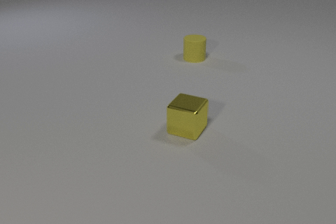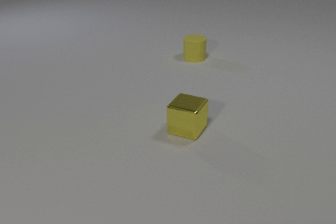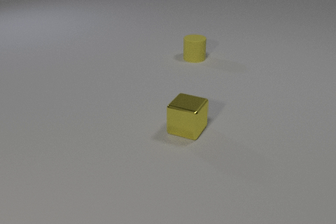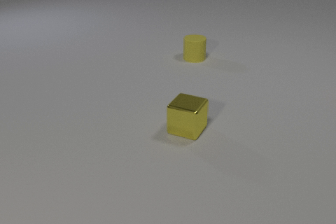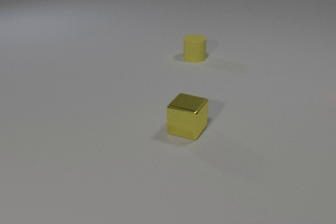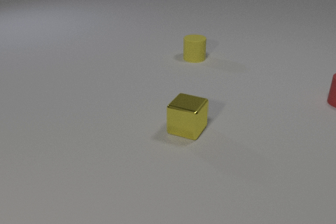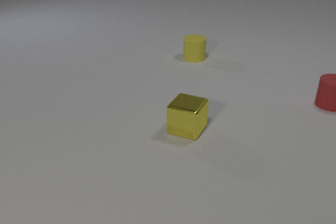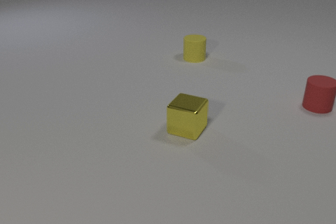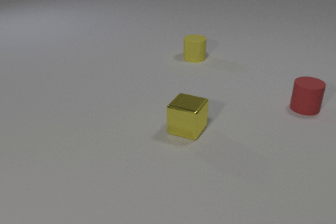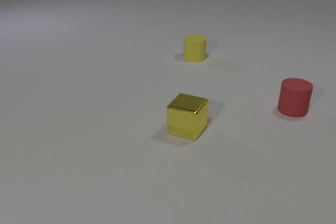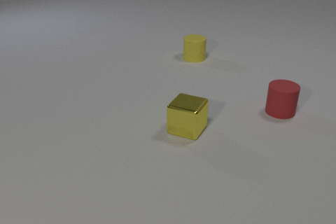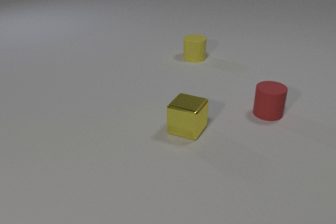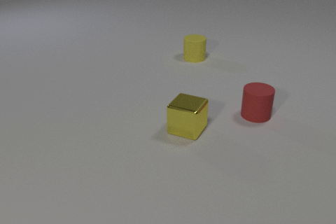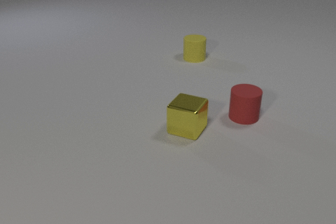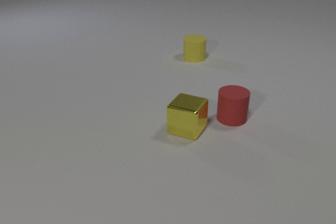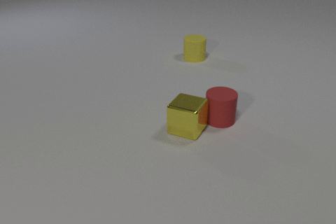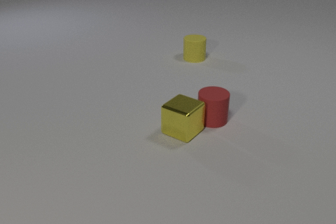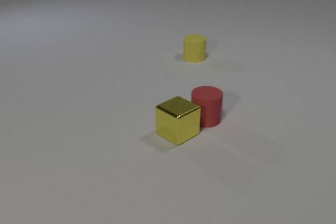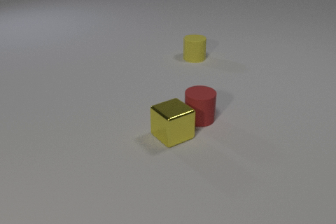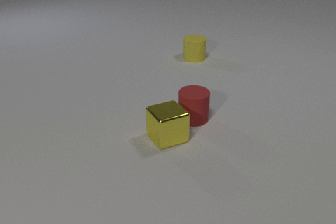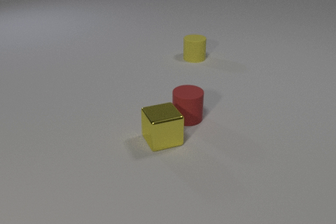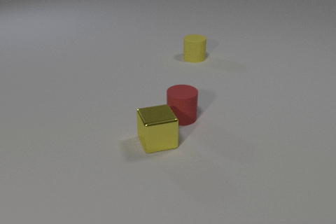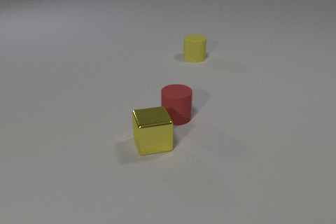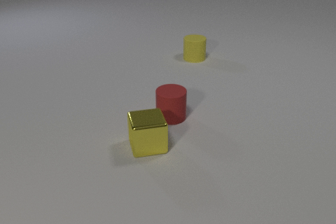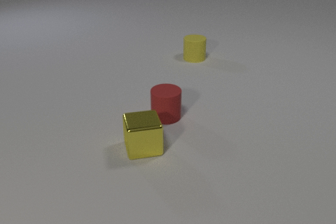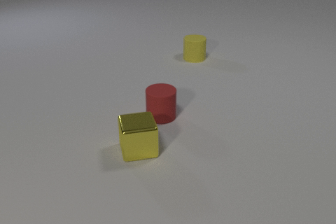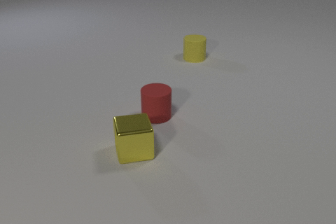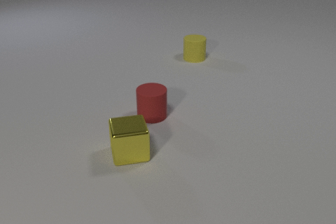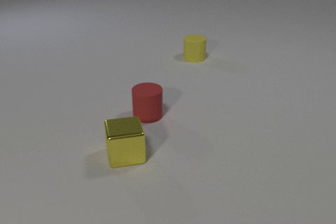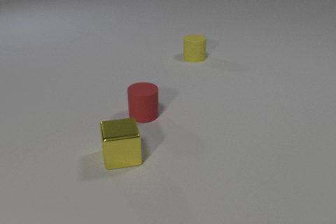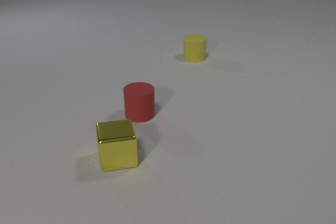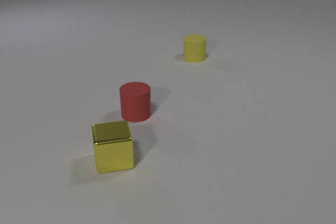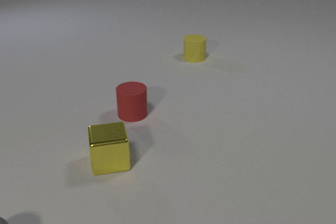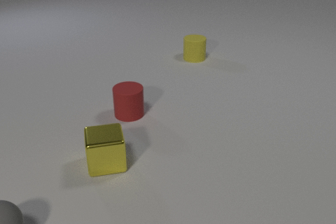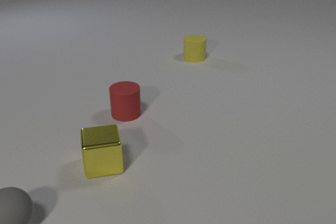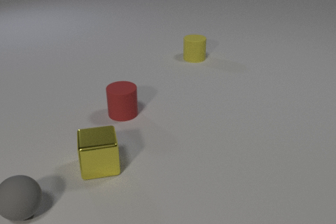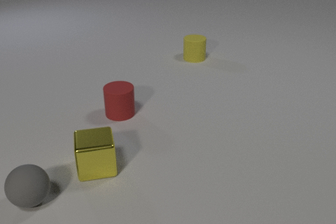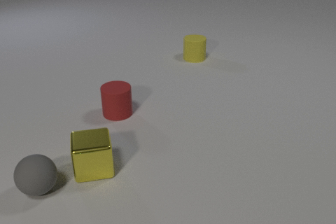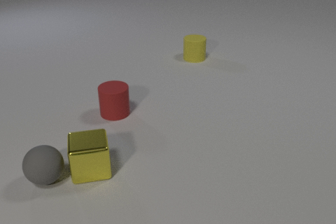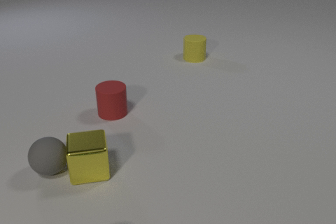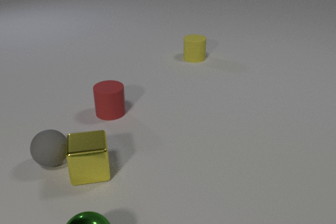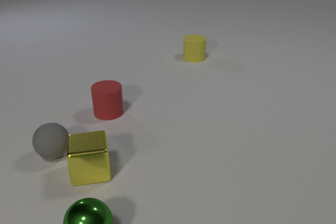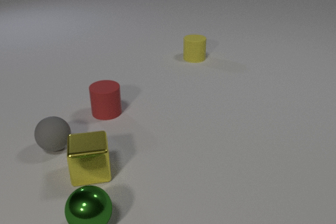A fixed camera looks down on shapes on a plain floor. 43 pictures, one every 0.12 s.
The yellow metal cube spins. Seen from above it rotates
clockwise.
The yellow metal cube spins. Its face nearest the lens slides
to the left.
0.00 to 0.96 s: The red rubber cylinder comes in at the right edge, slides to the left and toward the camera.
0.96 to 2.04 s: The red rubber cylinder slides to the left and toward the camera. The yellow metal cube slides to the left and toward the camera, spins clockwise seen from above by about 15 degrees, its near face sliding to the left. The red rubber cylinder and the yellow metal cube collide.
2.04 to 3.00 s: The red rubber cylinder slides to the left. The yellow metal cube slides to the left and toward the camera, spins clockwise seen from above by about 30 degrees, its near face sliding to the left.
3.00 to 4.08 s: The red rubber cylinder slides to the left. The yellow metal cube slides to the left and toward the camera. The gray rubber sphere comes in at the bottom edge, rolls away from the camera and to the right.
4.08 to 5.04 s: The red rubber cylinder slides to the left. The yellow metal cube slides to the left and toward the camera. The gray rubber sphere rolls away from the camera and to the right. The green metal sphere comes in at the bottom edge, rolls away from the camera. The yellow metal cube and the gray rubber sphere collide.
What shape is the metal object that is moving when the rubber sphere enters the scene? cube.
What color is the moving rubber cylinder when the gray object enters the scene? red.
Are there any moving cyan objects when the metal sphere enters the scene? no.
